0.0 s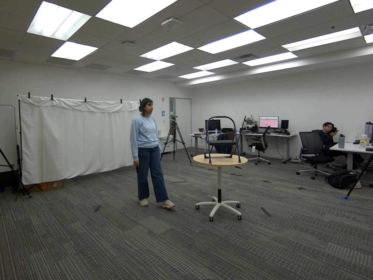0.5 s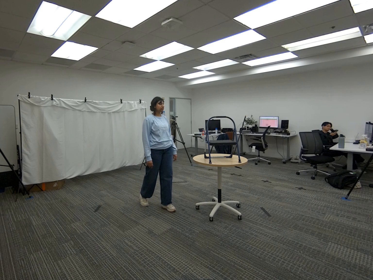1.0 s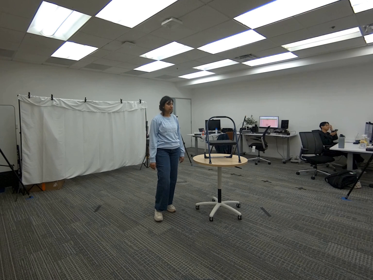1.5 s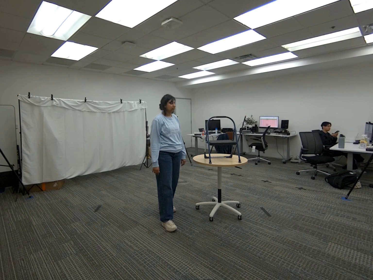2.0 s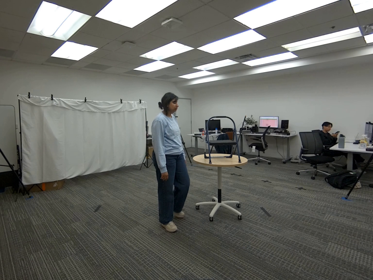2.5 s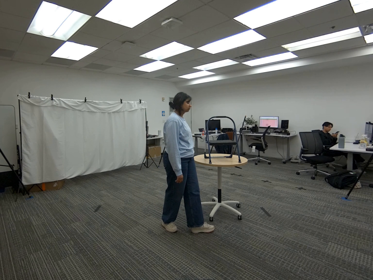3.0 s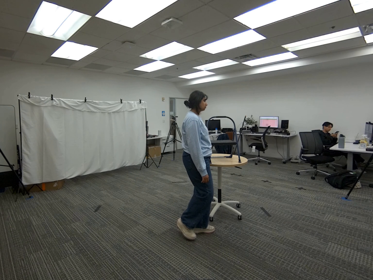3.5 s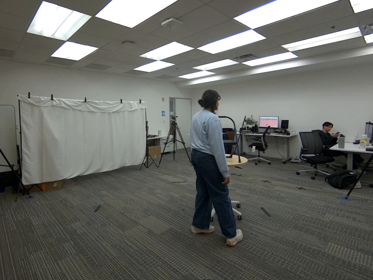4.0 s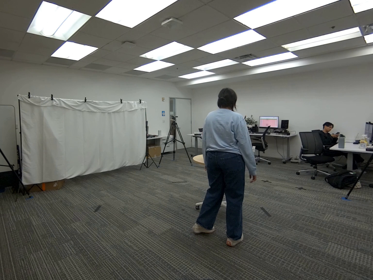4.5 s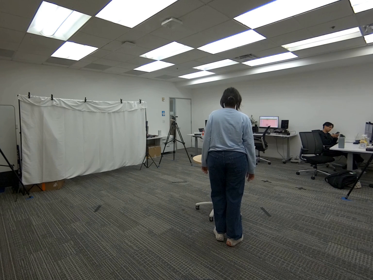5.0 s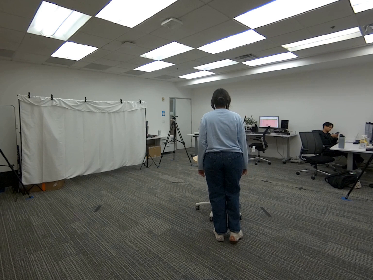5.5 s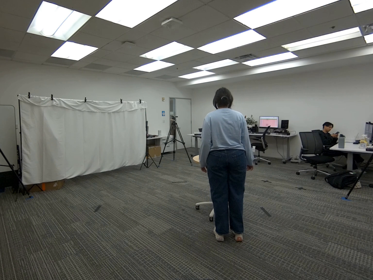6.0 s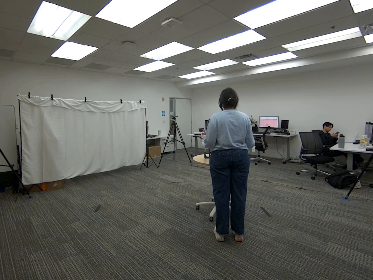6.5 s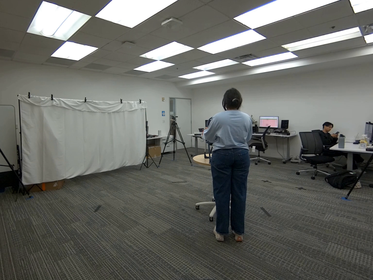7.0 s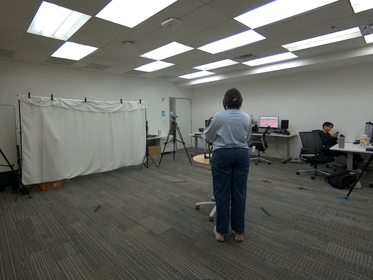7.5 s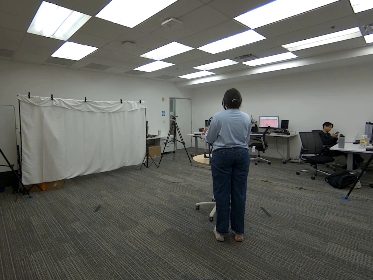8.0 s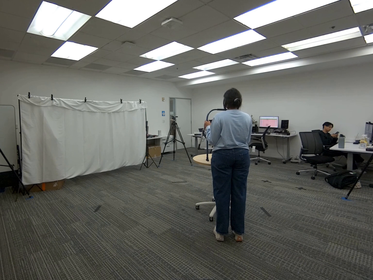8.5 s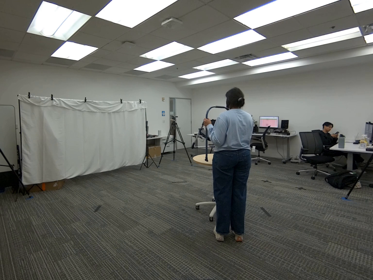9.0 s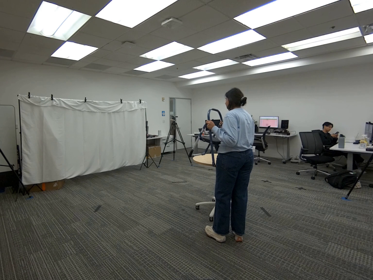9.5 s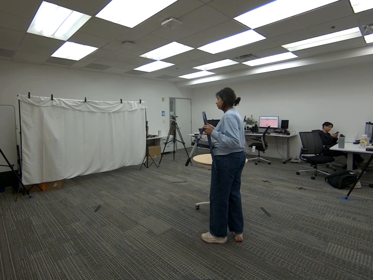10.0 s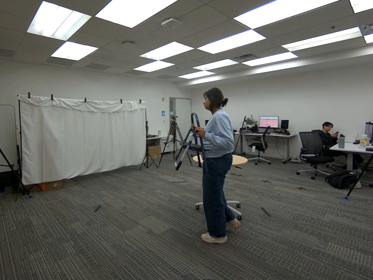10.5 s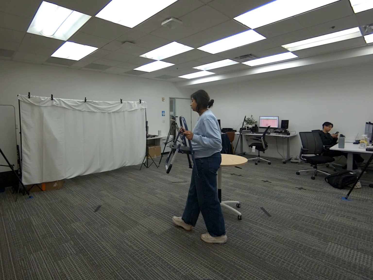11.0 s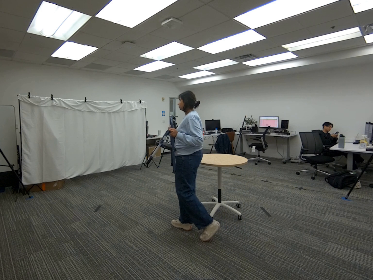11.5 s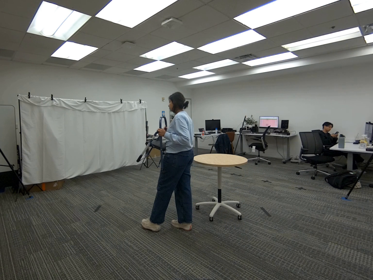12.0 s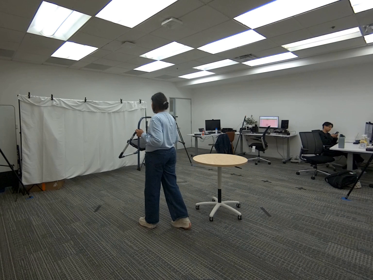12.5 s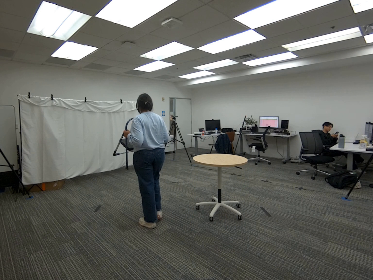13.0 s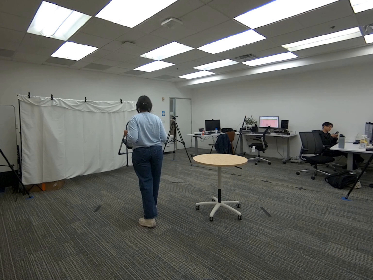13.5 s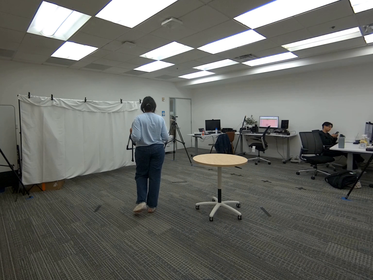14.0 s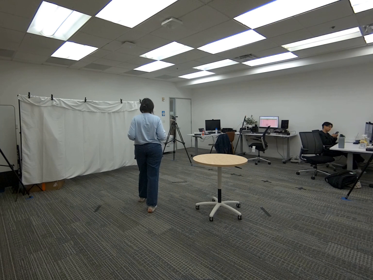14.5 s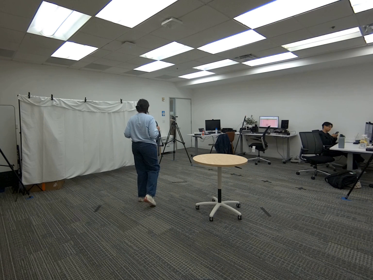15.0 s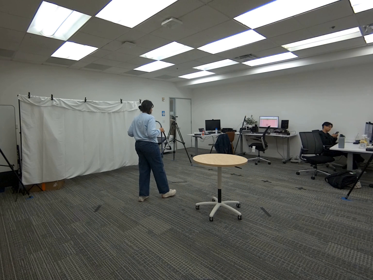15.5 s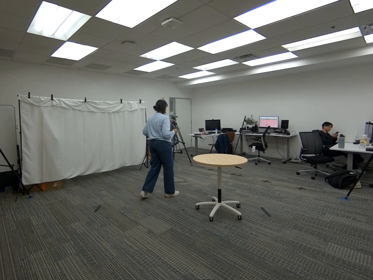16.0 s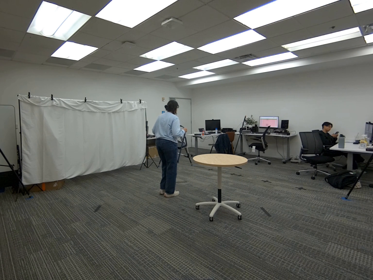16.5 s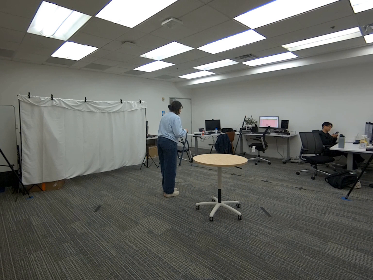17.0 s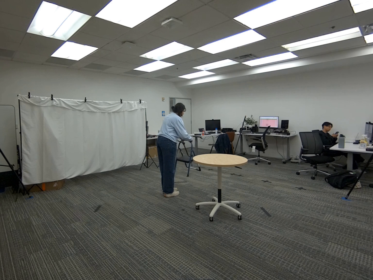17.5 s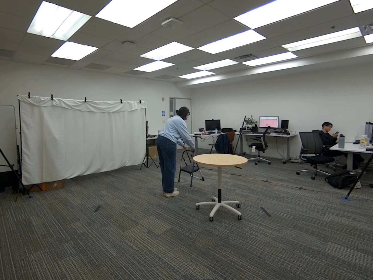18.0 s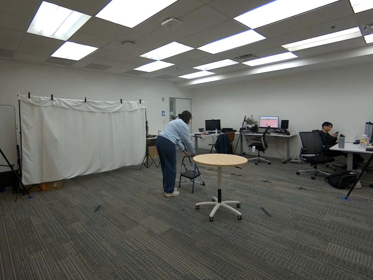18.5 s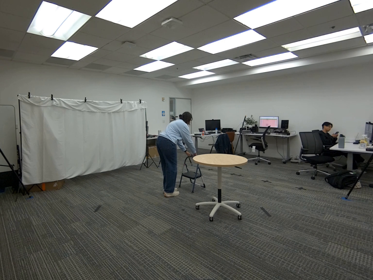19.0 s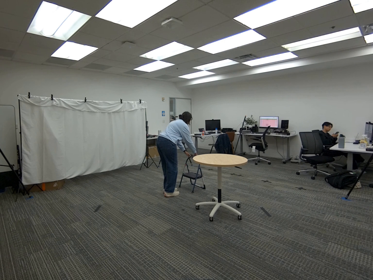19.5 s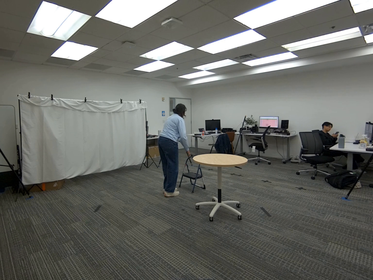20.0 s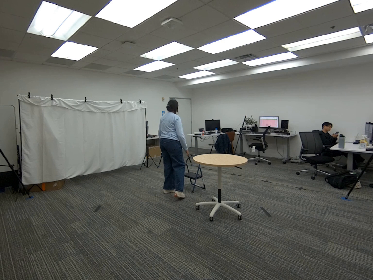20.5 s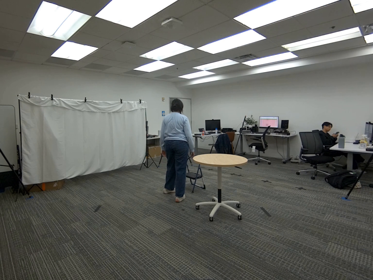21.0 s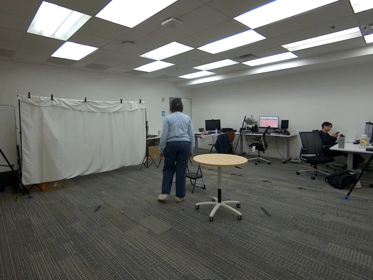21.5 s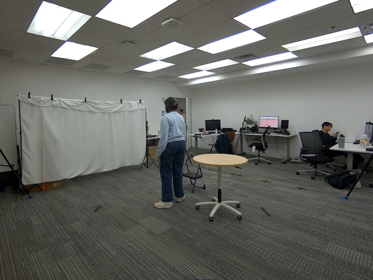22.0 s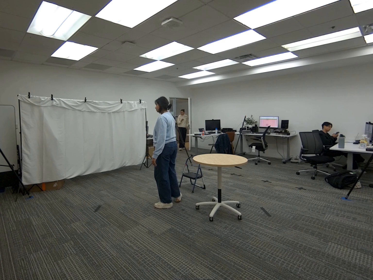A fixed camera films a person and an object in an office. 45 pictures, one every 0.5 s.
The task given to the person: Walk over to the step ladder on the round table and pick up the step ladder using both hands. Place the step ladder on the floor.
